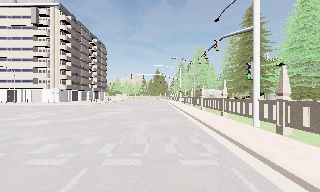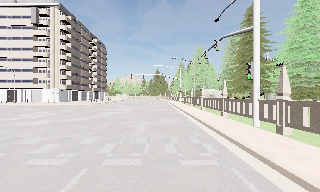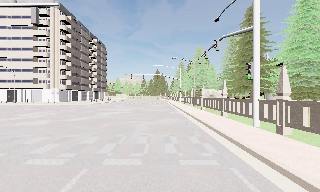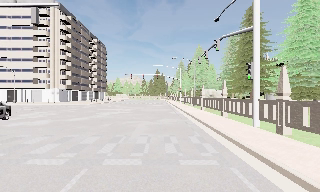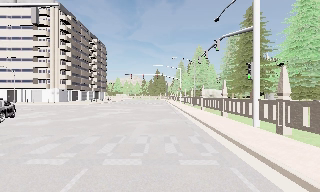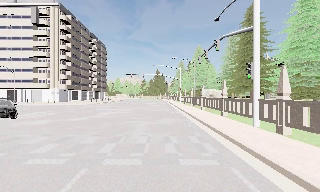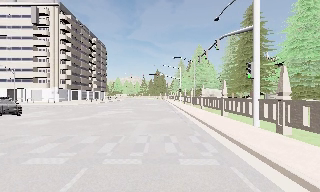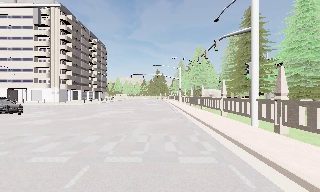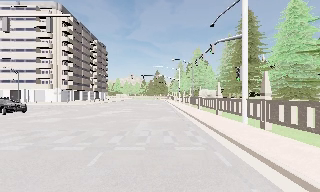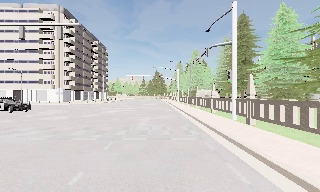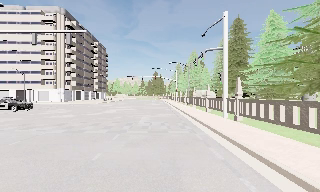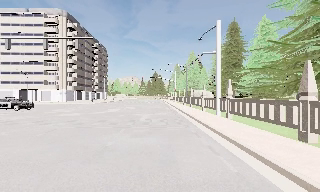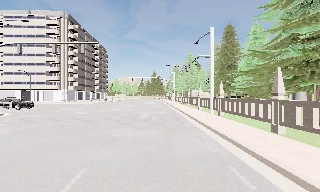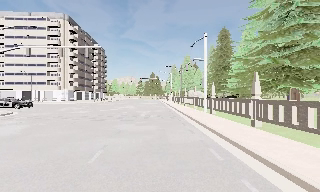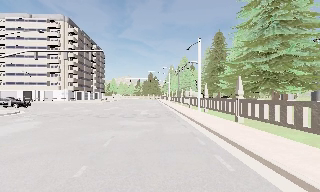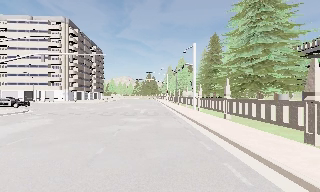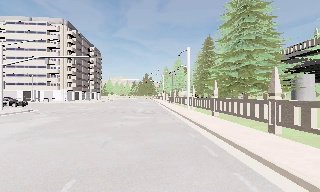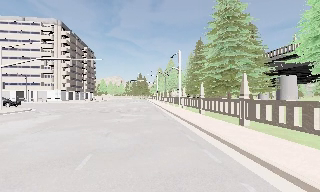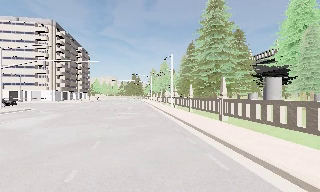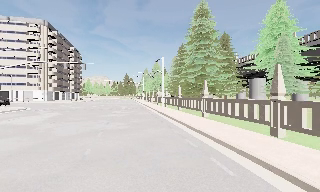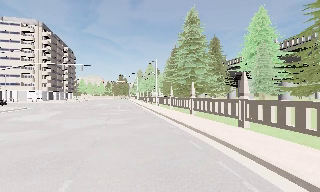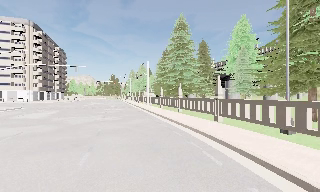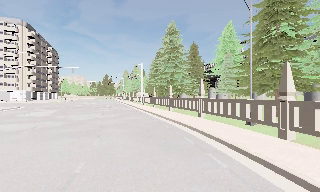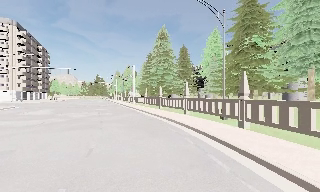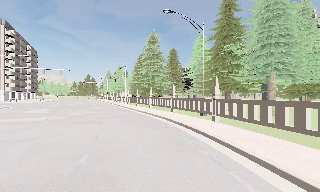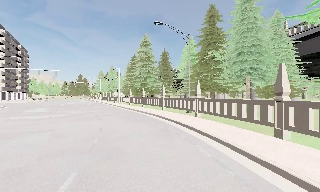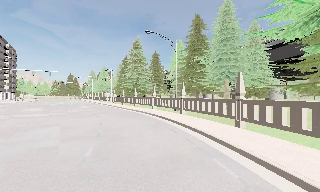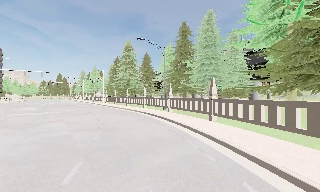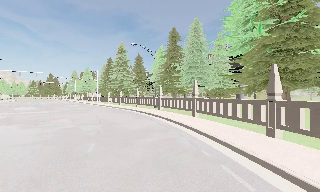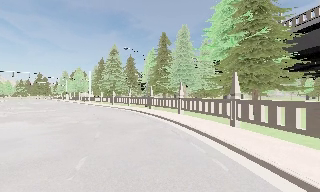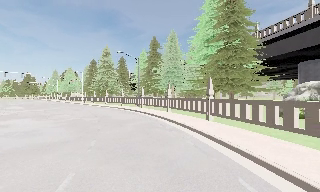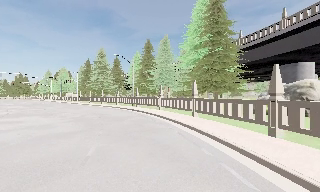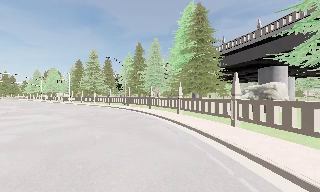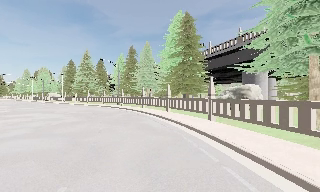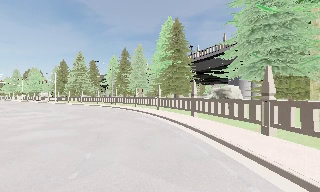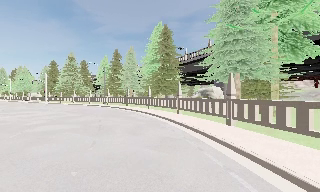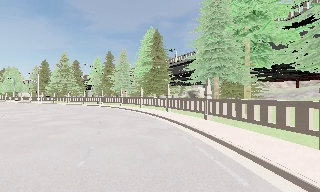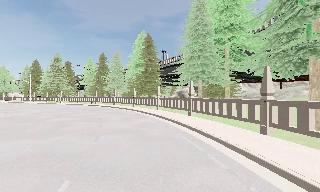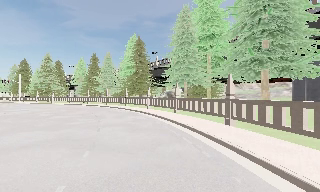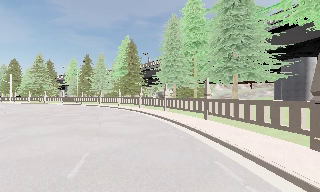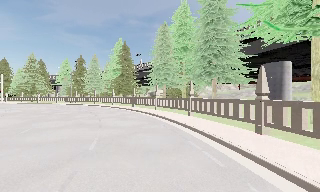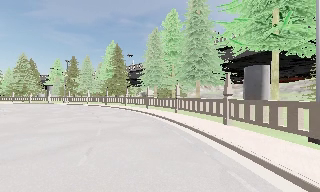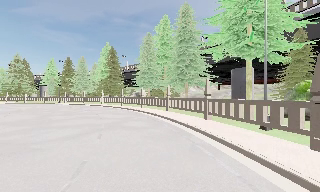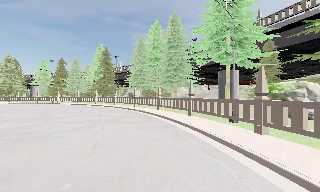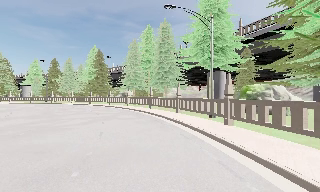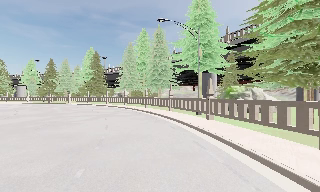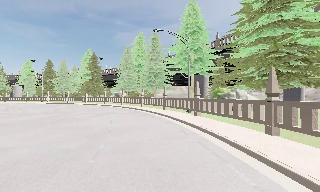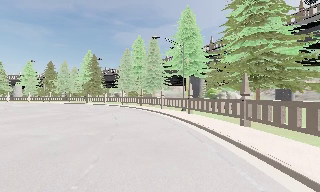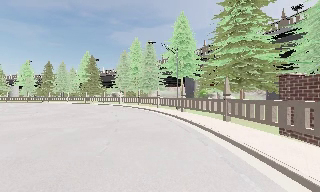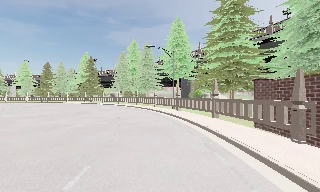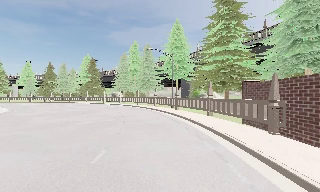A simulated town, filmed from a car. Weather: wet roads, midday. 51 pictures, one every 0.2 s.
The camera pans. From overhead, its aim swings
clockwise.
The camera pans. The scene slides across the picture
to the left.
0.0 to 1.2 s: The camera keeps its place and its aim.
1.2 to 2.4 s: The camera travels backward, about 6 m, so what stands in front gets smaller. It gains speed.
2.4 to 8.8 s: The camera swings to its right by about 80 degrees, and the scene slides to the left. It travels backward, about 55 m.
8.8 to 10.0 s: The camera travels backward, about 10 m, so what stands in front gets smaller.
The film runs backward here.
